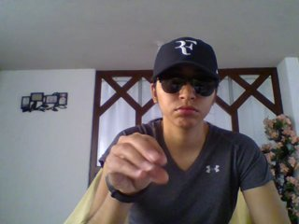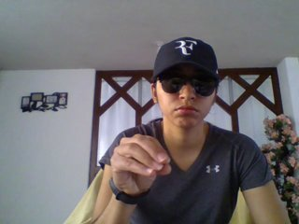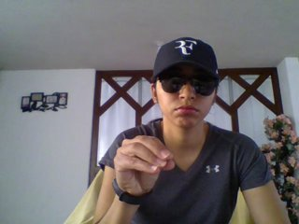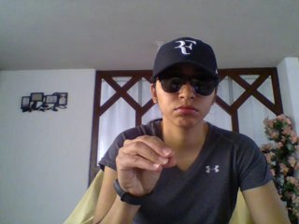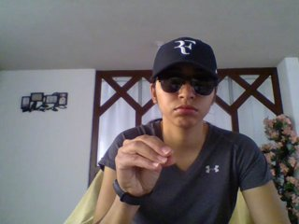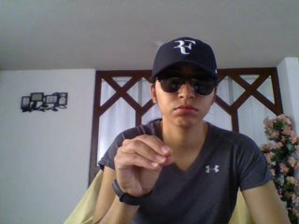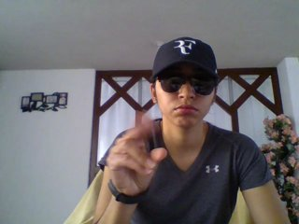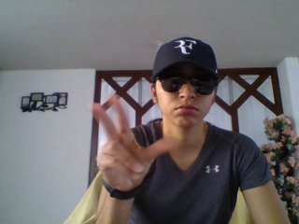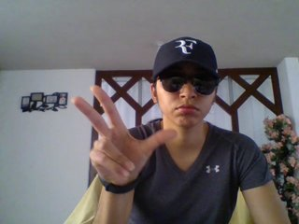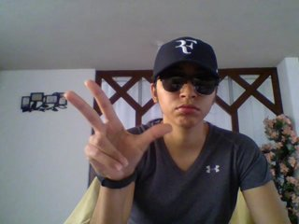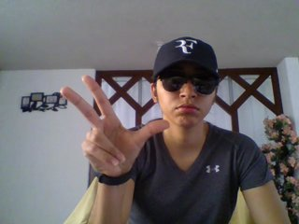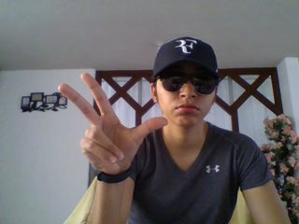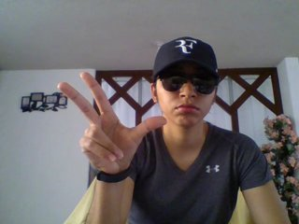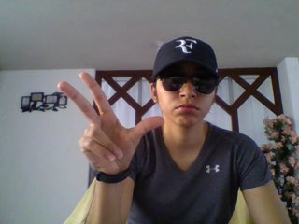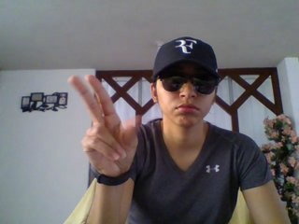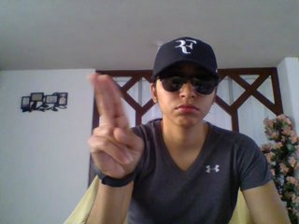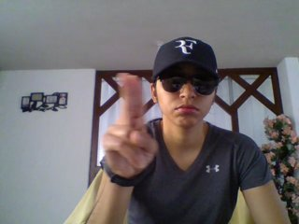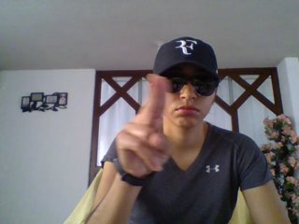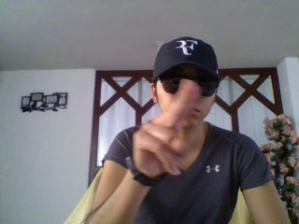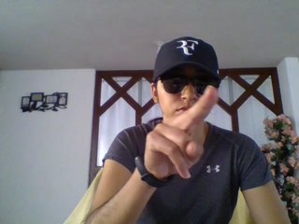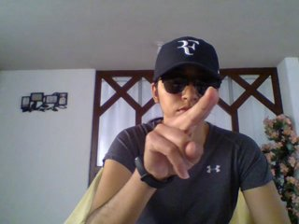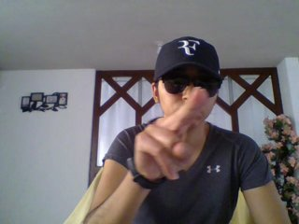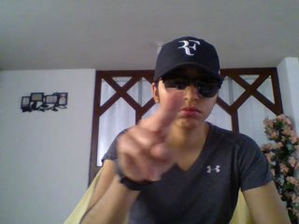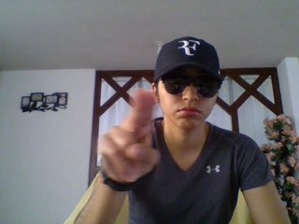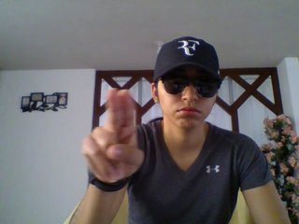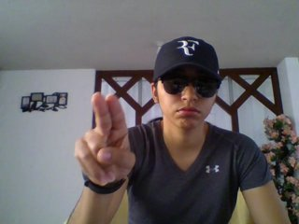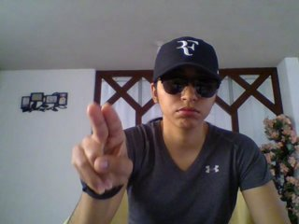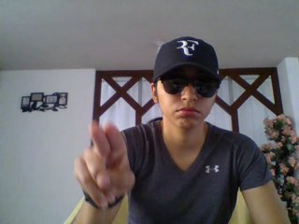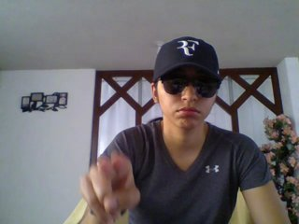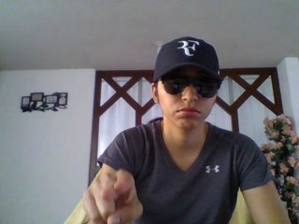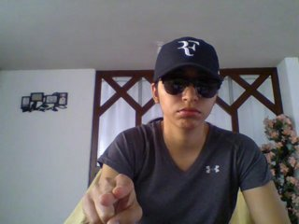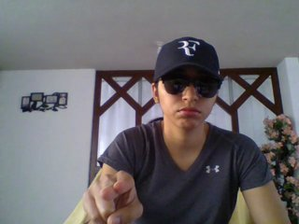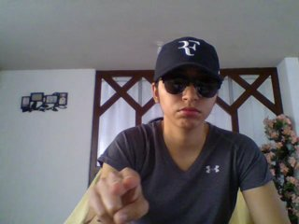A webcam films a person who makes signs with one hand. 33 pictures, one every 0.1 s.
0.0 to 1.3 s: Zoom in.
1.4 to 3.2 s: Pointing with two fingers.
